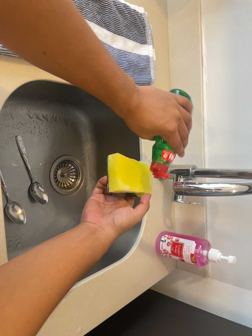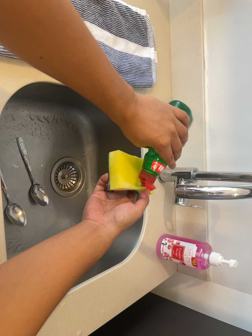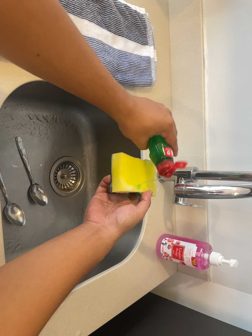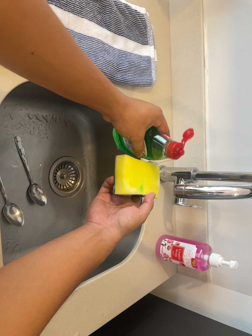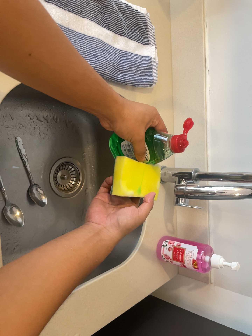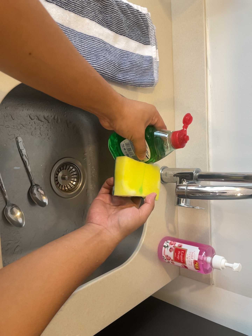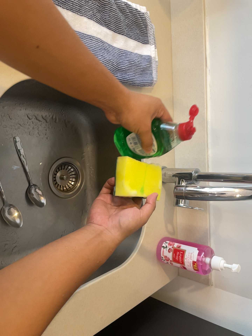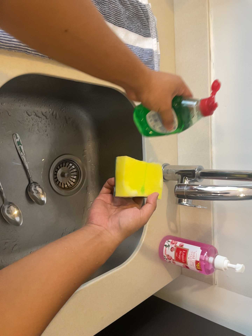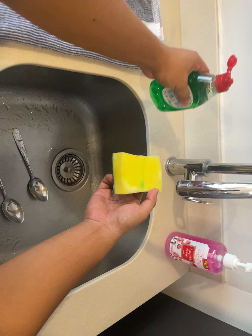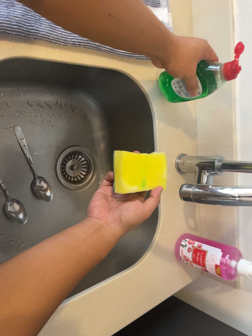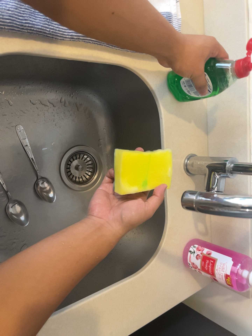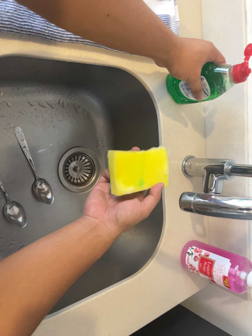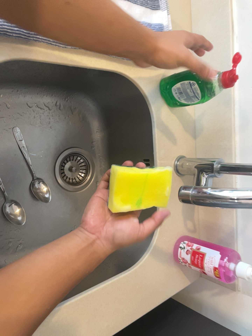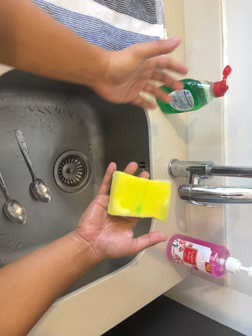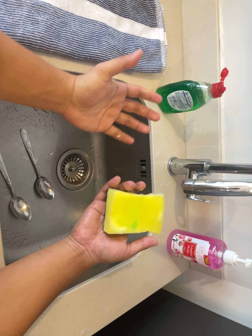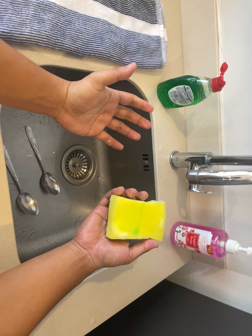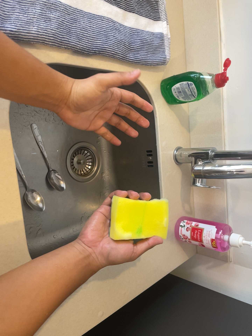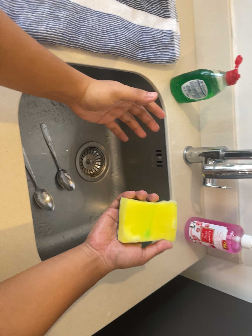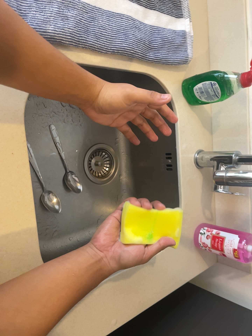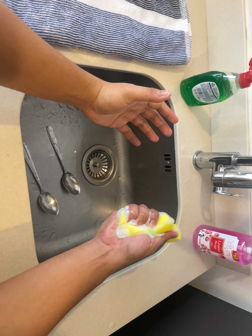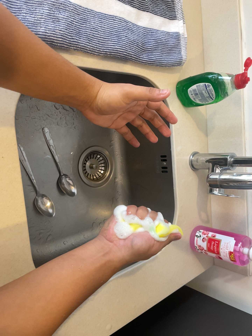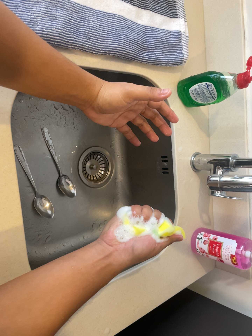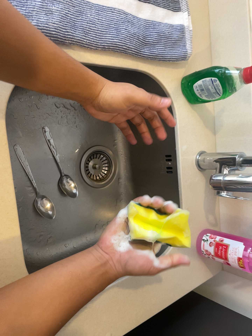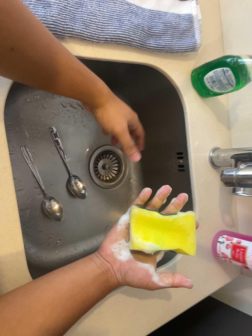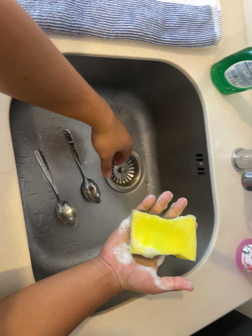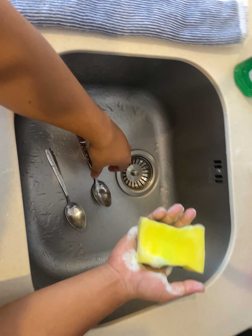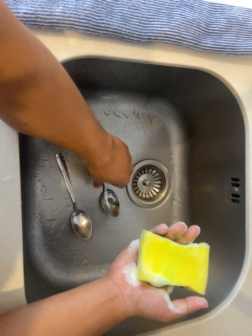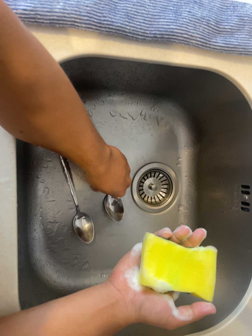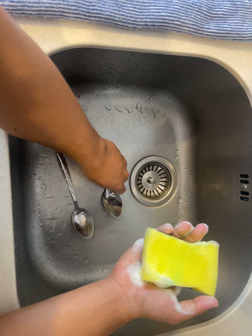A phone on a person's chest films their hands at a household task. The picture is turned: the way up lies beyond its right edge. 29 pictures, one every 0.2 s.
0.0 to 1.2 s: The camera shifts only a little, or ends up much as it began.
1.2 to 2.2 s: The camera pans to its left by about 10 degrees. It travels forward and to its right, about 14 cm, so what stands in front looms larger.
2.2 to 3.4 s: The camera travels backward and to its left, about 14 cm, so what stands in front gets smaller.
3.4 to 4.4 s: The camera shifts only a little, or ends up much as it began.
4.4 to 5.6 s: The scene slides to the right, as the camera pans about 20 degrees to its left. It travels forward and to its right, about 16 cm, so what stands in front looms larger.
The film runs forward here.
